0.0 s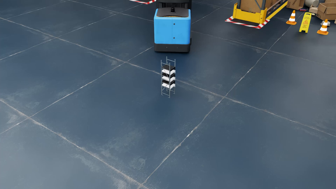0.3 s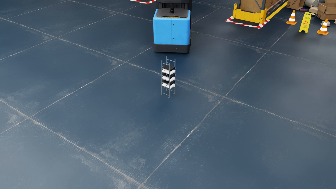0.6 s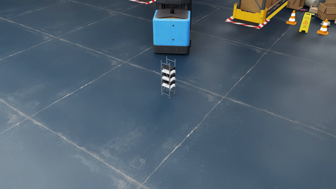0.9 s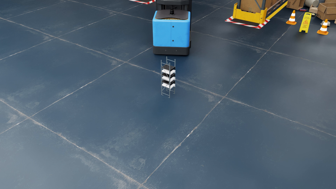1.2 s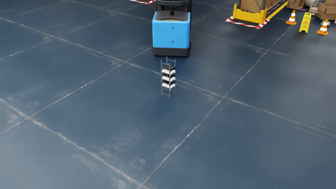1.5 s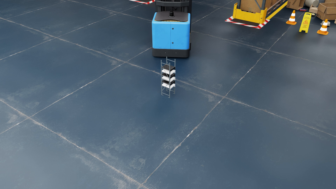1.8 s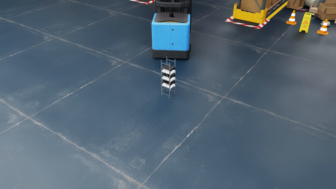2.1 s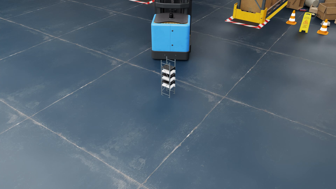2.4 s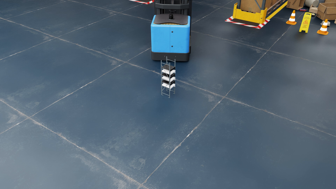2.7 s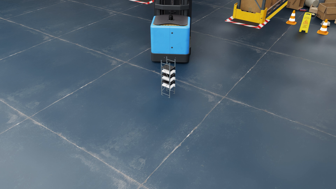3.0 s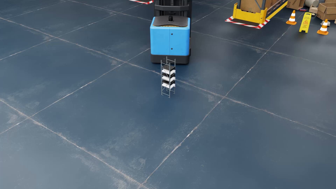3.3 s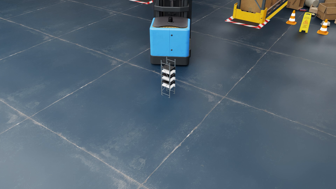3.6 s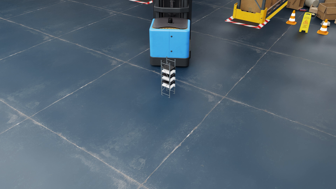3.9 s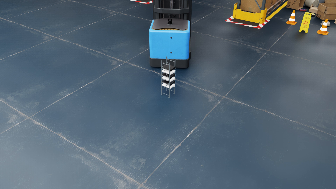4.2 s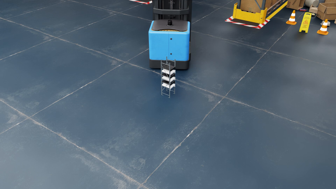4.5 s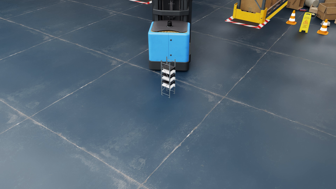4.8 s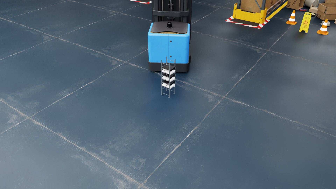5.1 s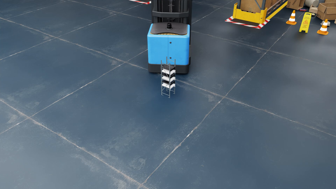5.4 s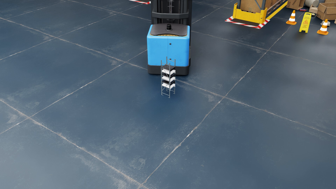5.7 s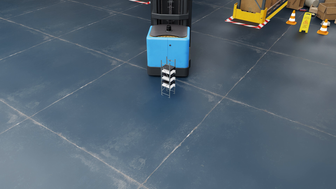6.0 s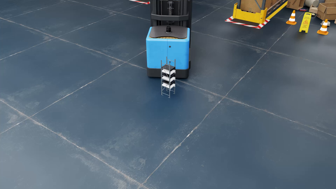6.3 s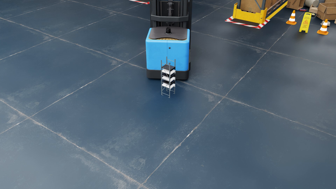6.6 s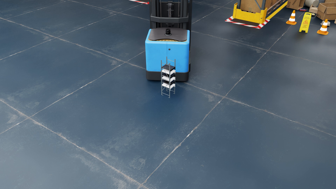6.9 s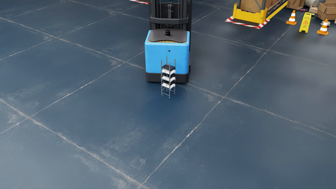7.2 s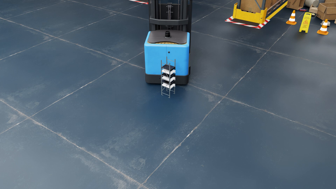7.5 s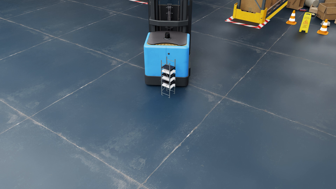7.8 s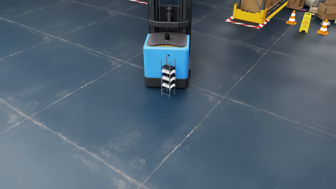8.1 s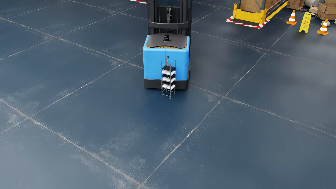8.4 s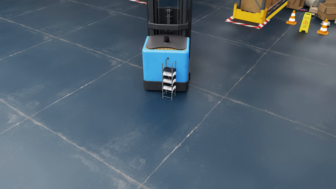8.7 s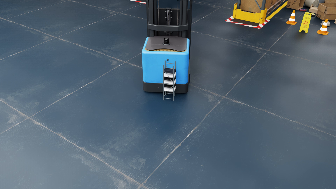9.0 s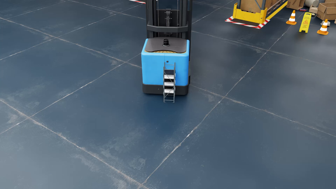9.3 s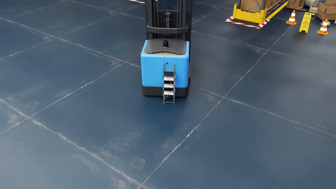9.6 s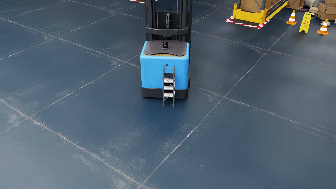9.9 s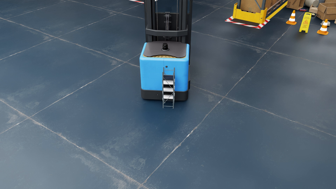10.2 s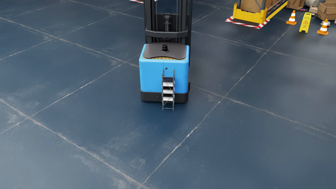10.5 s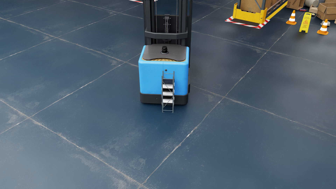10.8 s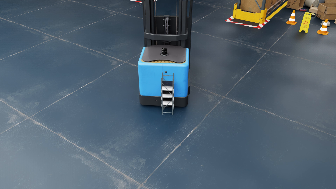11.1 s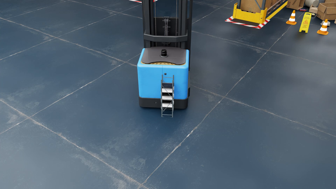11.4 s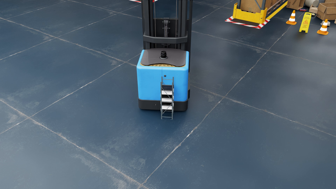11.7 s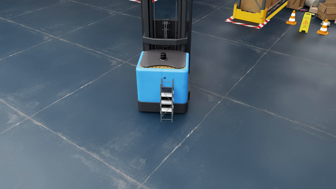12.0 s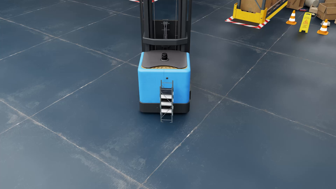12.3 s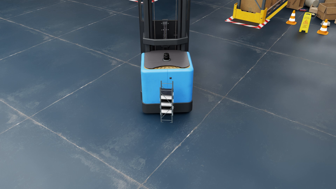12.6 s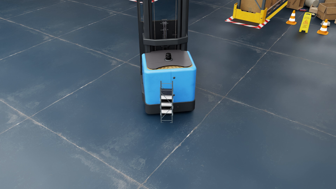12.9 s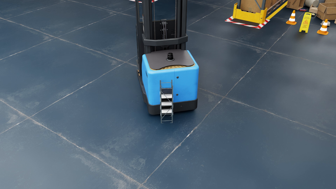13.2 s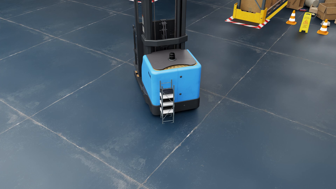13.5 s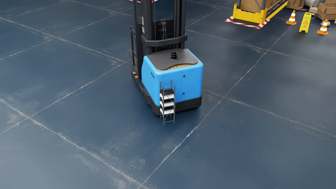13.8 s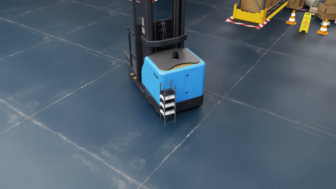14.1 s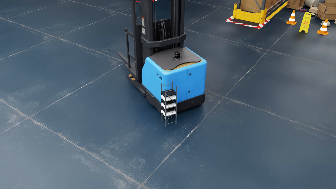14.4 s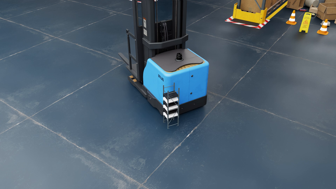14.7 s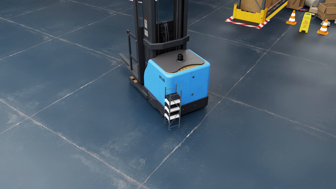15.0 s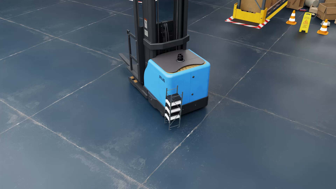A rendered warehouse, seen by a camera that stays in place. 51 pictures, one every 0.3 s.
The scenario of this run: A forklift runs into an object in its way.
